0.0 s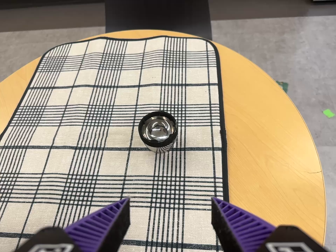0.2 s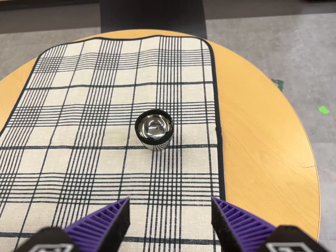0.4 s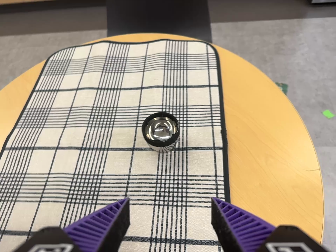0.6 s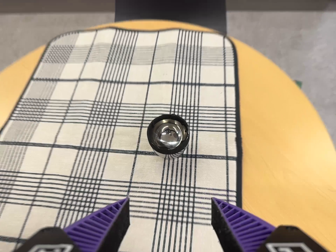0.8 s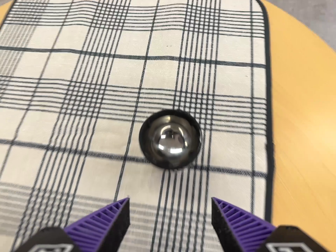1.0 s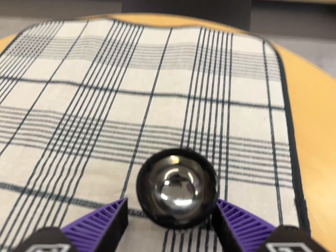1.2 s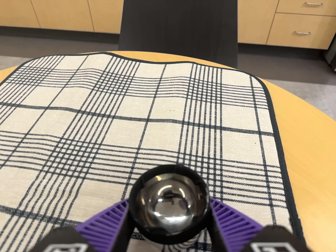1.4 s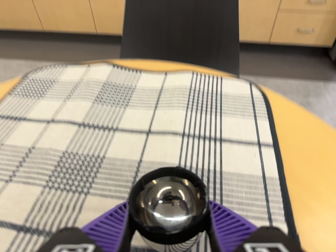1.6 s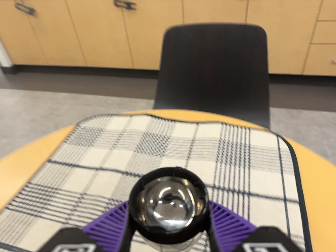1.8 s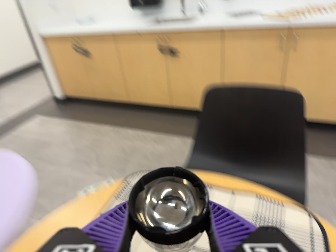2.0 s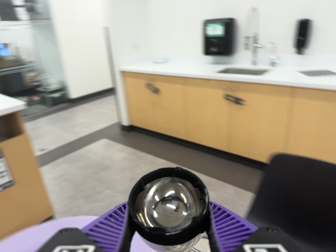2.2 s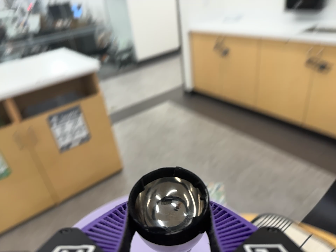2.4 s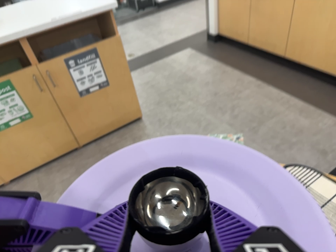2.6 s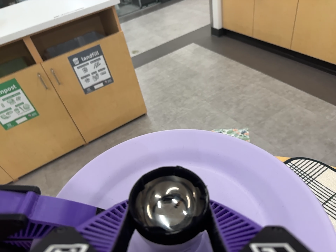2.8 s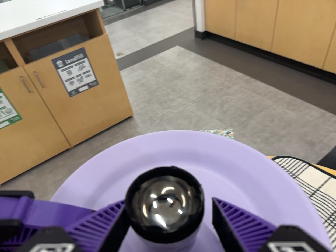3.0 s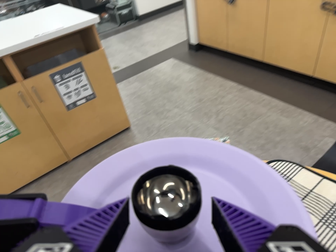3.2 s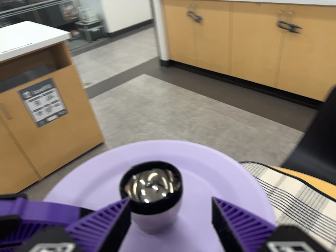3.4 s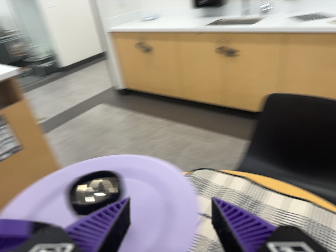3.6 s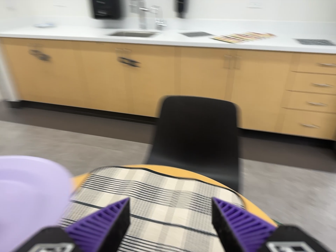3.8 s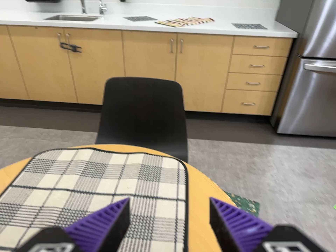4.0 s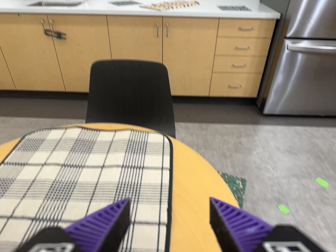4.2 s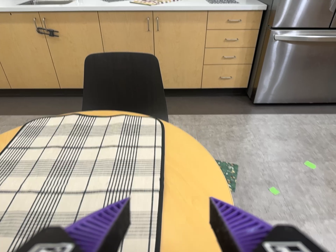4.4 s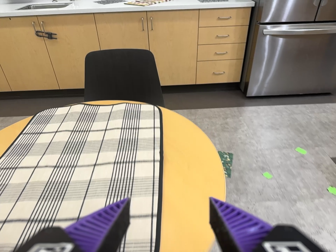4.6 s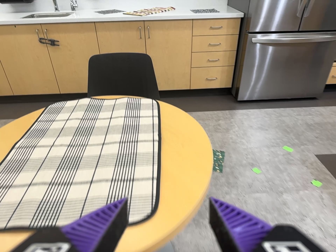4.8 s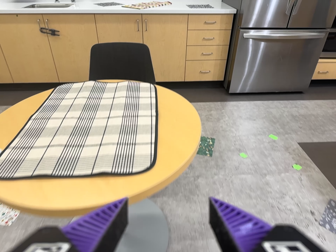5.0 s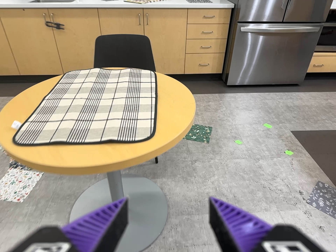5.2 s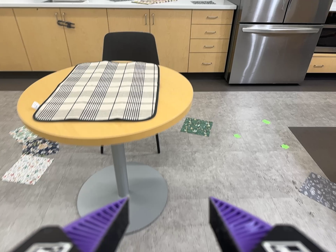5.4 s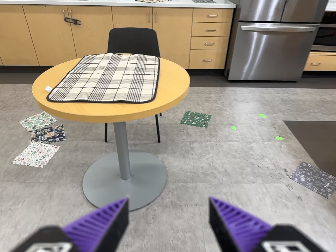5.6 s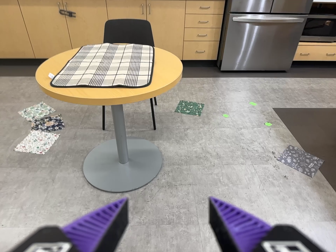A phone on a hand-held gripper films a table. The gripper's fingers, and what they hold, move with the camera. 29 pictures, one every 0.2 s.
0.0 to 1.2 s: The camera travels forward, about 20 cm, so what stands in front looms larger. Its aim tips toward the top of its view by about 10 degrees, and the scene shifts downward. It rolls about its line of sight by about 10 degrees, and the scene rotates clockwise.
1.2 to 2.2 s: The camera pans to its left by about 40 degrees. It travels toward the top of its view, backward and to its left, about 34 cm, so close, fixed things drift downward. Its aim tips toward the top of its view by about 10 degrees, and the scene shifts downward. It rolls about its line of sight by about 15 degrees, and the scene rotates clockwise.
2.2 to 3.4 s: The camera swings to its right by about 10 degrees, and the scene slides to the left. It travels toward the bottom of its view and backward, about 10 cm, so close, fixed things drift upward. It rolls about its line of sight by about 10 degrees, and the scene rotates counterclockwise.
3.4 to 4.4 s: The camera pans to its right by about 35 degrees. It travels toward the bottom of its view, backward and to its right, about 36 cm, so close, fixed things drift upward. It rolls about its line of sight by about 15 degrees, and the scene rotates counterclockwise.
4.4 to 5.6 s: The camera travels backward and toward the bottom of its view, about 80 cm, so what stands in front gets smaller.
The film runs backward here.
